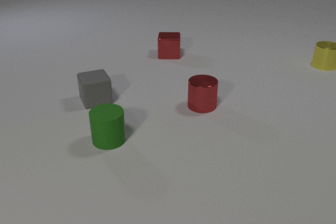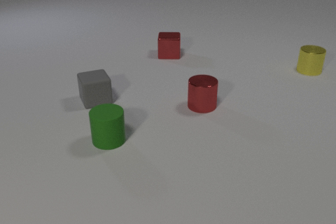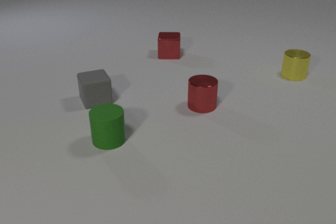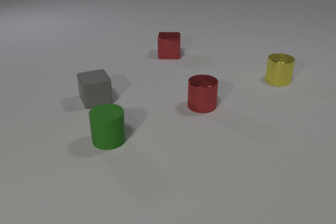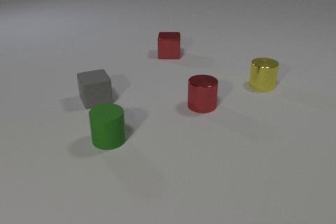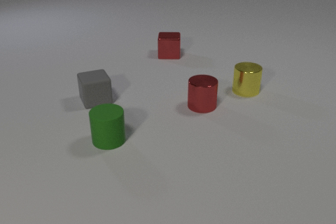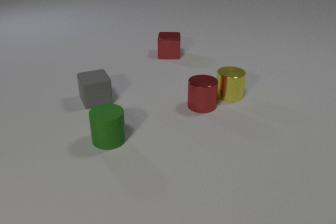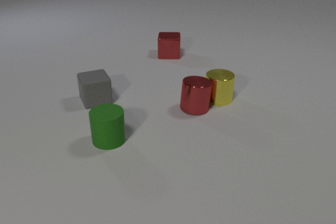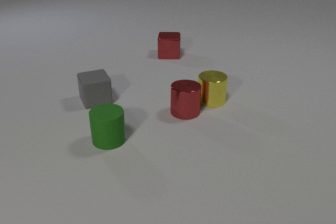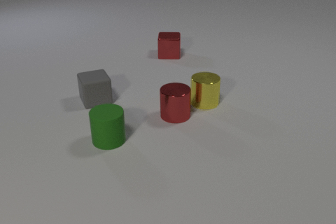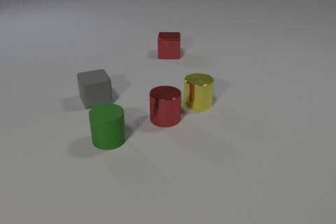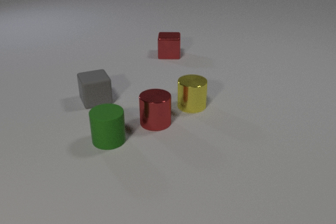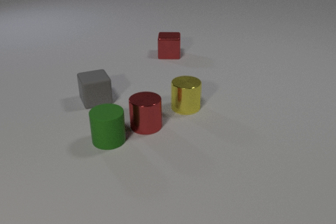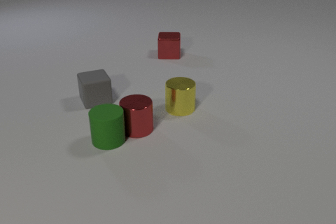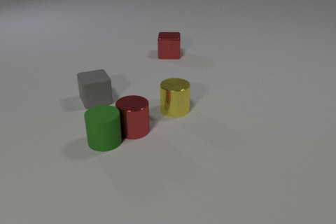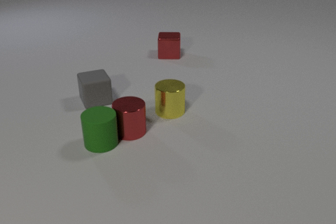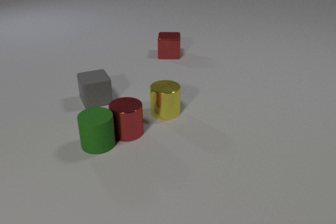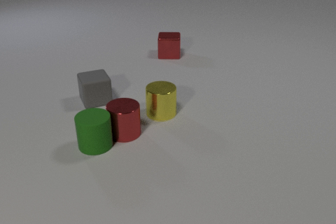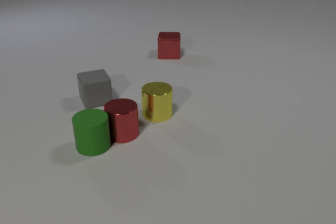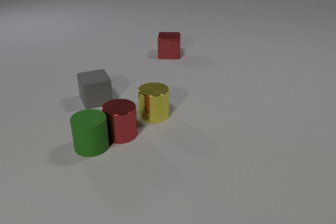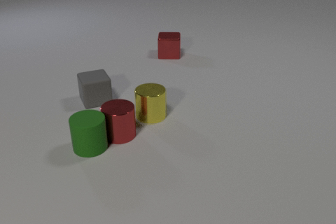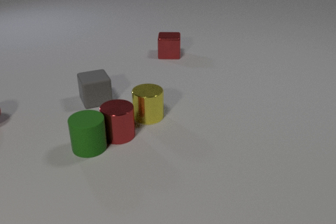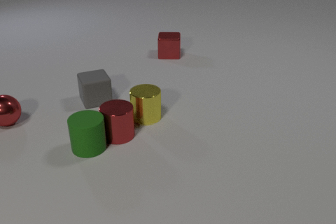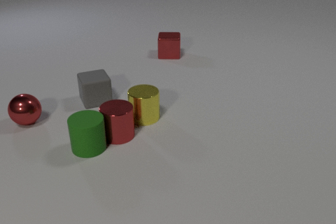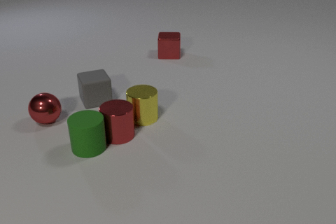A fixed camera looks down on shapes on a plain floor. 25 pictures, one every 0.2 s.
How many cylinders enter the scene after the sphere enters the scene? 0.
How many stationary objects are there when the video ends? 4.
Are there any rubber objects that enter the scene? no.
0.0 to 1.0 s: The yellow metal cylinder slides toward the camera and to the left.
1.0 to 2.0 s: The yellow metal cylinder slides to the left and toward the camera. The red metal cylinder slides to the left and toward the camera. The yellow metal cylinder and the red metal cylinder collide.
2.0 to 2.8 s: The yellow metal cylinder slides to the left and toward the camera. The red metal cylinder slides to the left and toward the camera. The red metal cylinder and the green rubber cylinder collide.
2.8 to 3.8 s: The yellow metal cylinder slides to the left and toward the camera. The red metal cylinder slides to the left. The green rubber cylinder slides to the left.
3.8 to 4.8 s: The yellow metal cylinder slides to the left. The red metal sphere comes in at the left edge, rolls to the right.
